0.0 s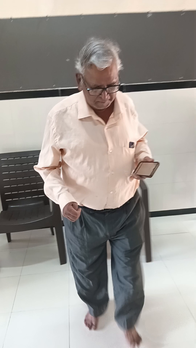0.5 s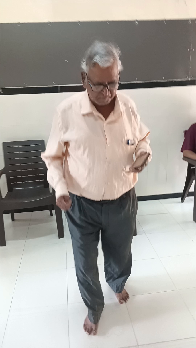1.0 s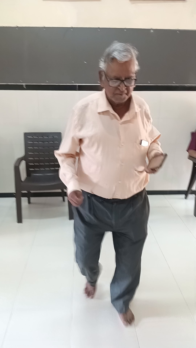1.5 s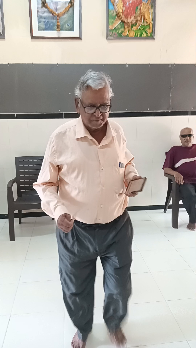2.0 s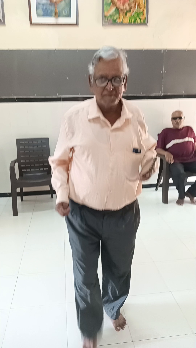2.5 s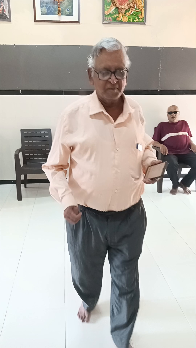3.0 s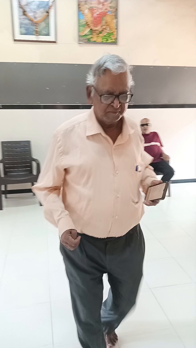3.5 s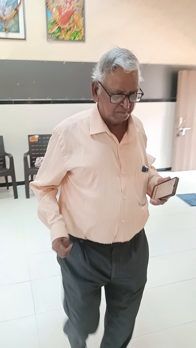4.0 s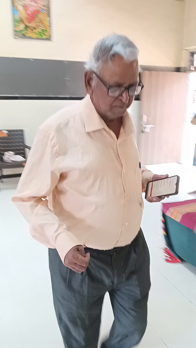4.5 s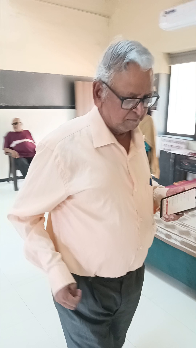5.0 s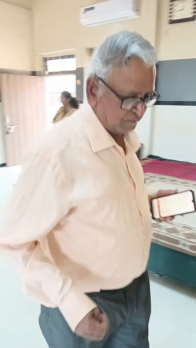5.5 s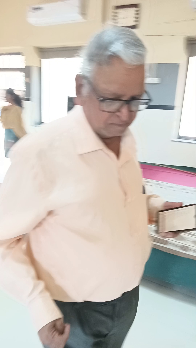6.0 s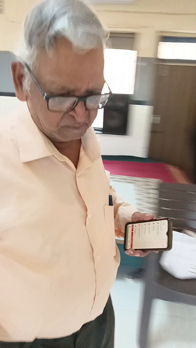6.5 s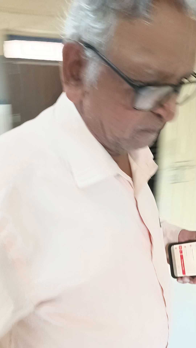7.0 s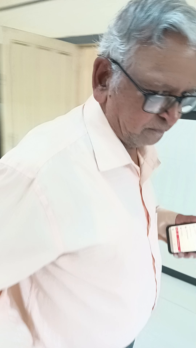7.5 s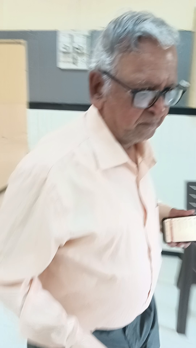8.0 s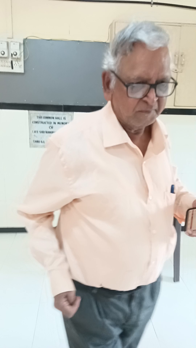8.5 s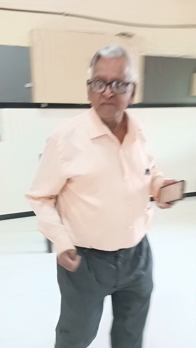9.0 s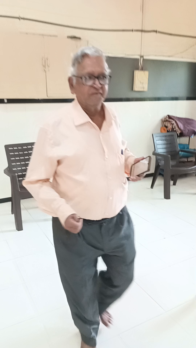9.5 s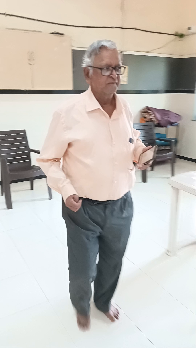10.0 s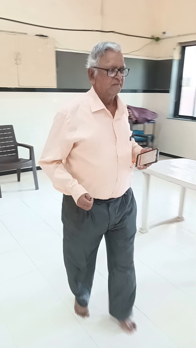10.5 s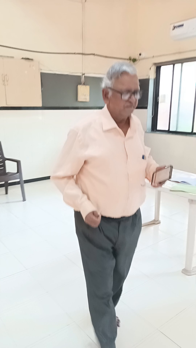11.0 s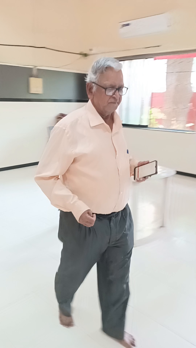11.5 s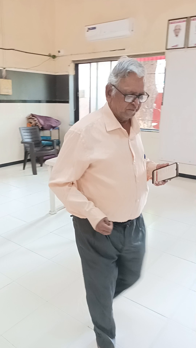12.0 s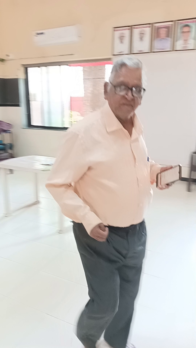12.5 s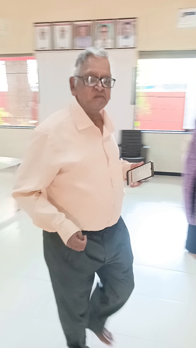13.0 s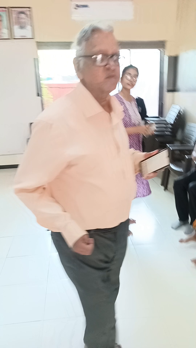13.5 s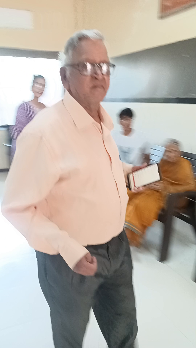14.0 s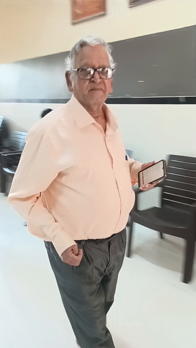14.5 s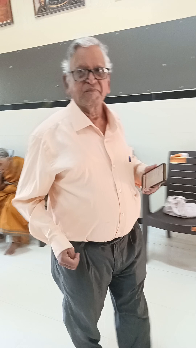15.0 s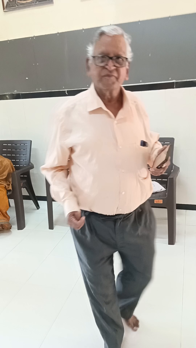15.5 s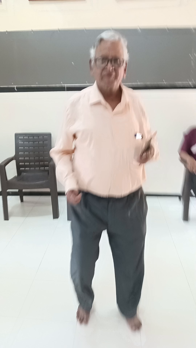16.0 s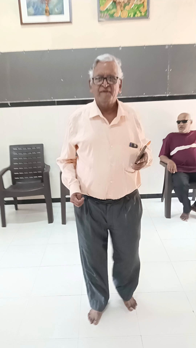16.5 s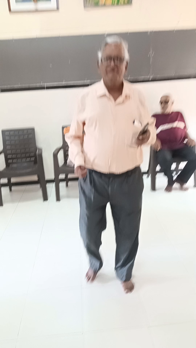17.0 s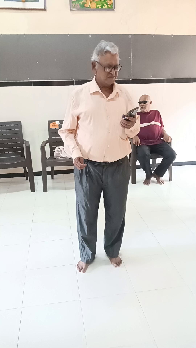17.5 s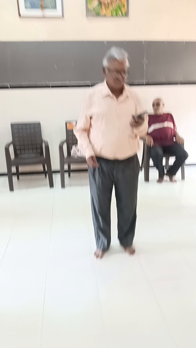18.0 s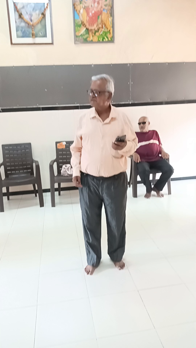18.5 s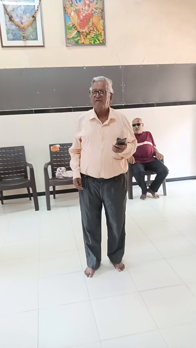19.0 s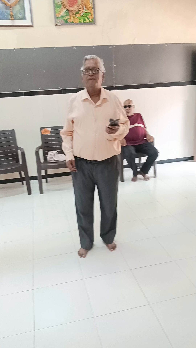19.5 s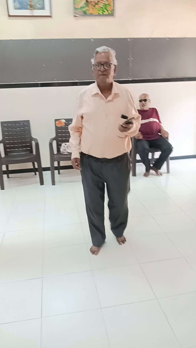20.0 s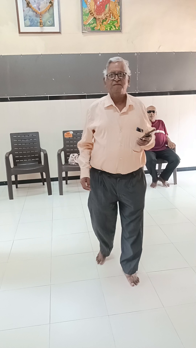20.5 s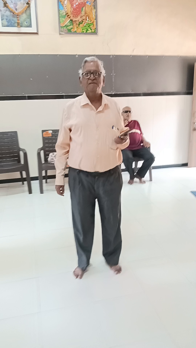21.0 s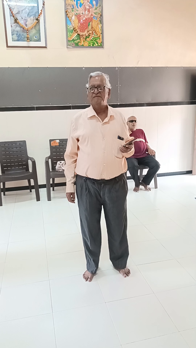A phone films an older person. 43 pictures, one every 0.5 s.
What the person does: Jogging.
